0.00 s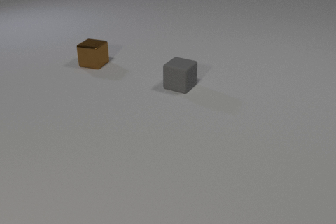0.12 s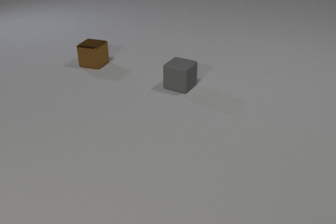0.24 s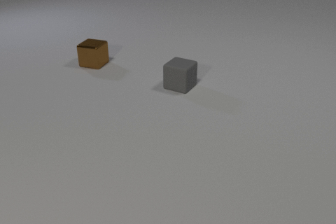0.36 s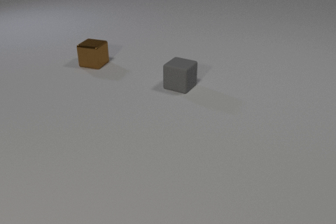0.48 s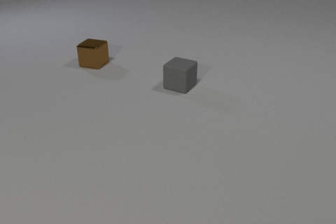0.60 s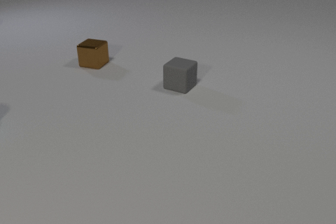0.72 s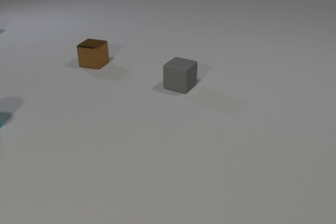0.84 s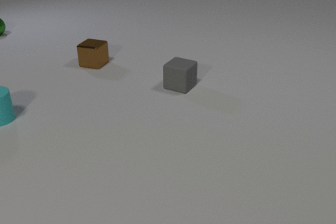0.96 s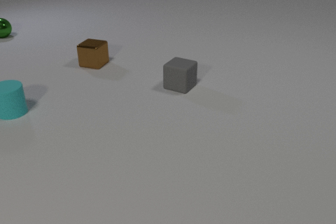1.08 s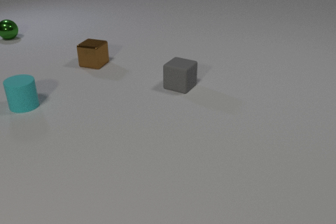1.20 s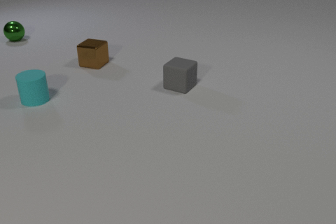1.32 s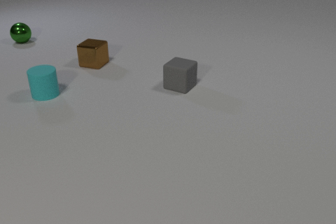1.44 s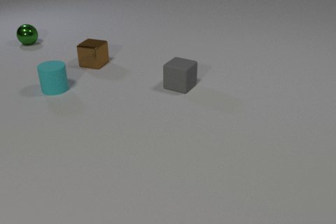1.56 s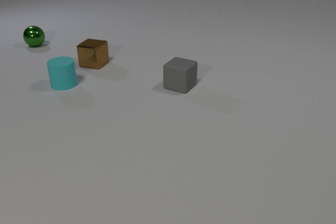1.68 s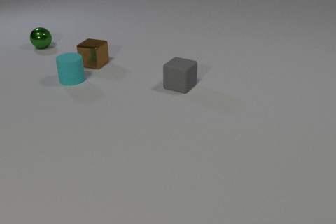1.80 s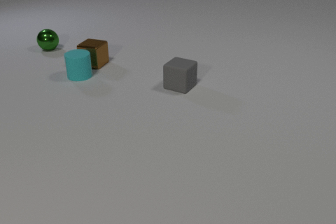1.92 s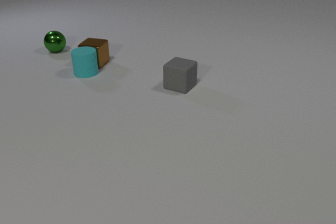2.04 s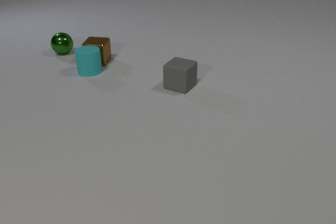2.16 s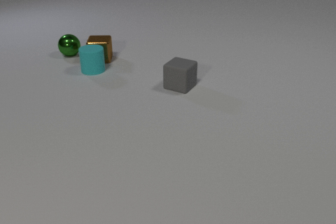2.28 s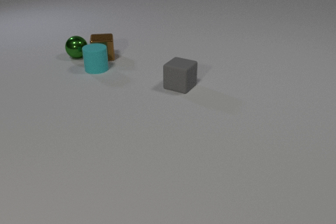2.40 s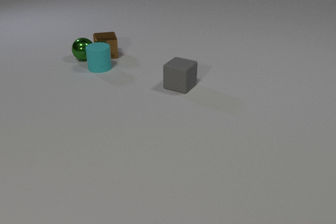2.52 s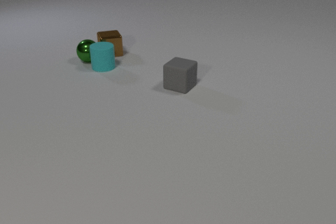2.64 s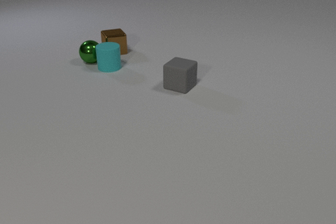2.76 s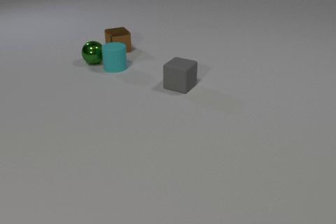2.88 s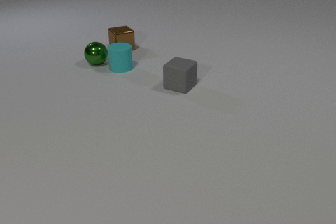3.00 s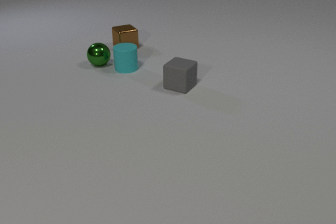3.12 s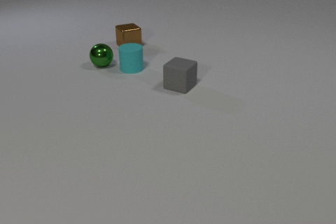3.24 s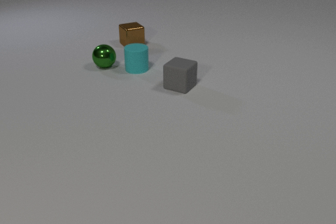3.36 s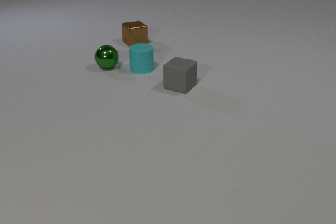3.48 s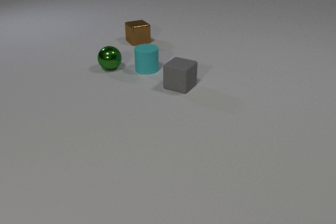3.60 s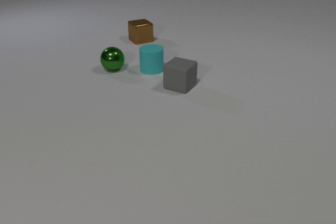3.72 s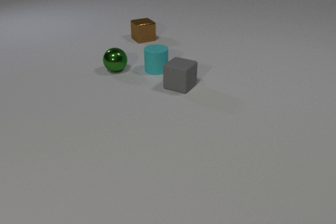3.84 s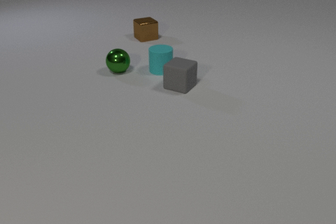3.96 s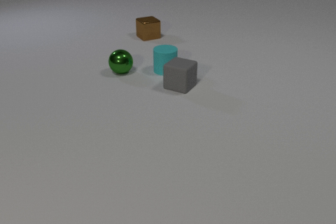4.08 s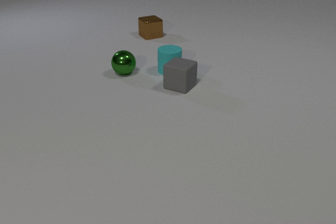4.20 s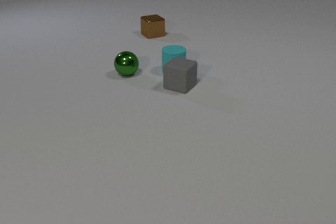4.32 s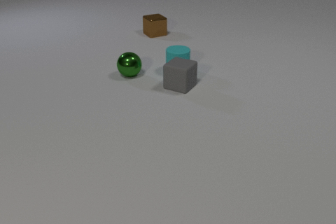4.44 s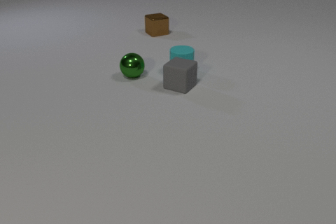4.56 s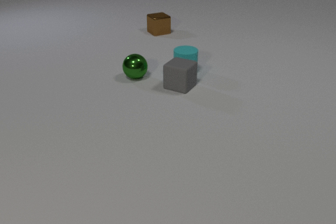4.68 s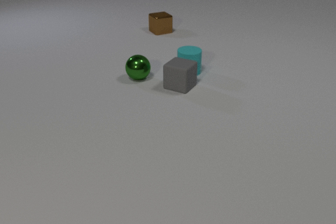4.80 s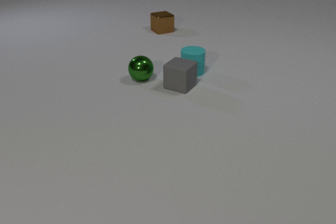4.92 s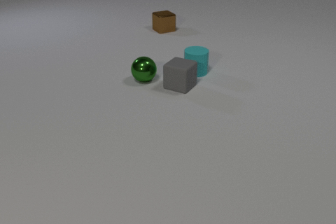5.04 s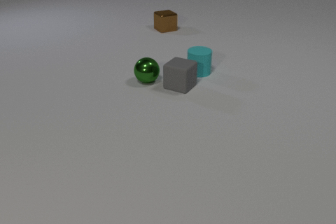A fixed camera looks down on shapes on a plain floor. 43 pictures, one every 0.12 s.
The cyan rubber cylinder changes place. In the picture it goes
to the right.
The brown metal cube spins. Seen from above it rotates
counterclockwise.
0.00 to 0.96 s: The cyan rubber cylinder comes in at the left edge, slides to the right and away from the camera. The green metal sphere comes in at the left edge, rolls toward the camera and to the right.
0.96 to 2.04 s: The cyan rubber cylinder slides to the right and away from the camera. The brown metal cube slides away from the camera. The green metal sphere rolls toward the camera and to the right. The cyan rubber cylinder and the brown metal cube collide.
2.04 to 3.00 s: The cyan rubber cylinder slides to the right. The brown metal cube slides away from the camera and to the right, spins counterclockwise seen from above by about 30 degrees, its near face sliding to the right. The green metal sphere rolls toward the camera and to the right. The brown metal cube and the green metal sphere collide. The cyan rubber cylinder and the green metal sphere collide.
3.00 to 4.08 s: The cyan rubber cylinder slides to the right. The brown metal cube slides away from the camera and to the right. The green metal sphere rolls toward the camera and to the right.
4.08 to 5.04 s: The cyan rubber cylinder slides to the right. The brown metal cube slides away from the camera and to the right. The green metal sphere rolls to the right and toward the camera.
How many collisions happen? 3.
What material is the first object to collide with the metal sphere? metal.
What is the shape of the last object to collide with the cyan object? sphere.
